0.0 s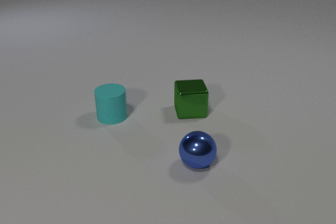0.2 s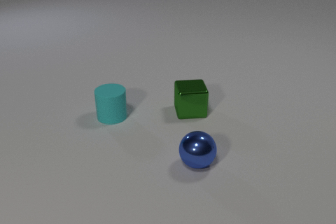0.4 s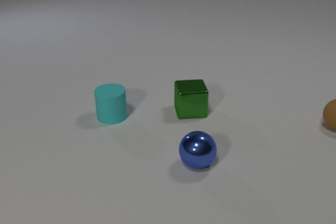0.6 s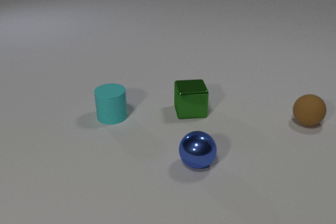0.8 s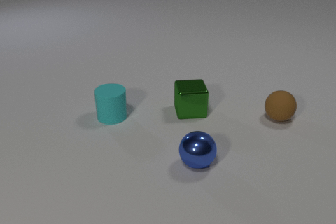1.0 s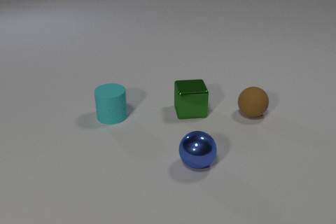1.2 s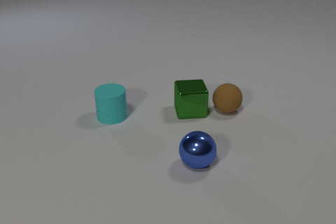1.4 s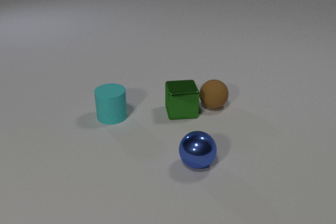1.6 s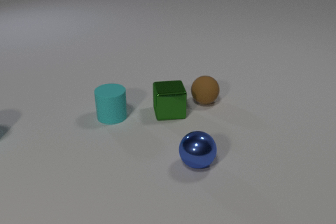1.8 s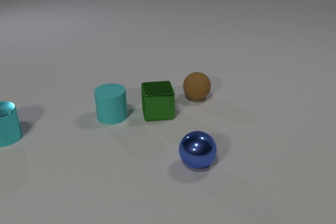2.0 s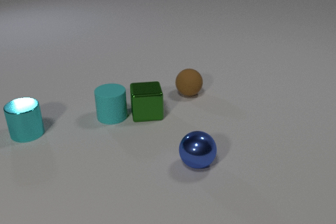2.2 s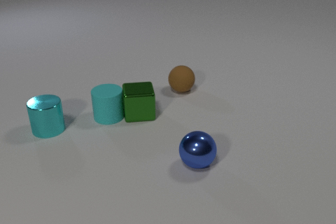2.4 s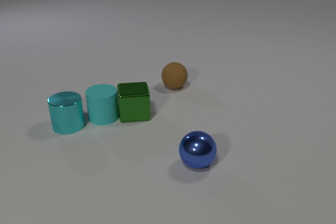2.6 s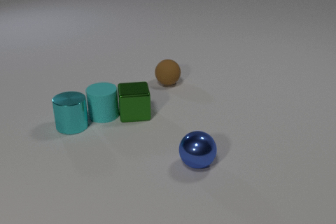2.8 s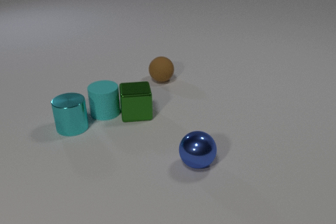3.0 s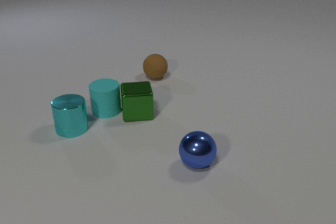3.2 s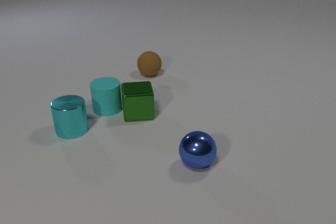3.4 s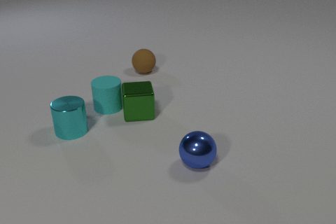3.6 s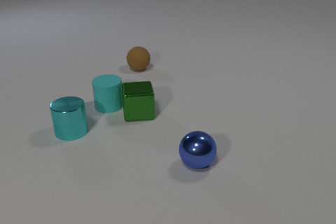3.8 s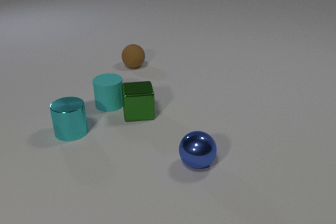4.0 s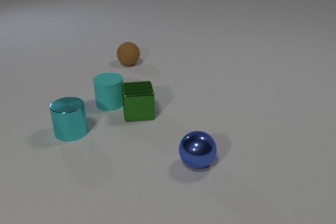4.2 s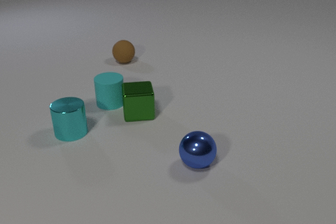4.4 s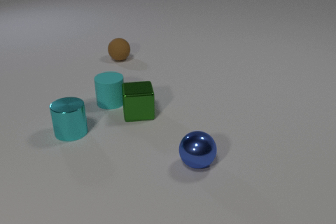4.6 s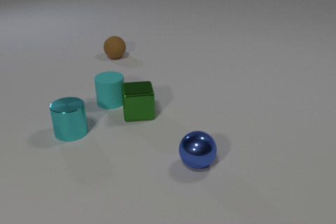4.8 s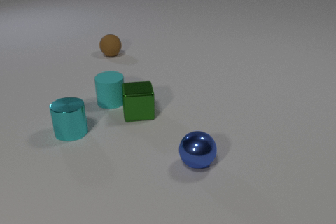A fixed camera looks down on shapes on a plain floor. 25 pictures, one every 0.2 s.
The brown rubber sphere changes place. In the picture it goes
to the left.
0.0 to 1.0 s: The brown rubber sphere comes in at the right edge, rolls to the left.
1.0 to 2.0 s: The brown rubber sphere rolls to the left and away from the camera. The green metal cube slides to the left. The cyan metal cylinder comes in at the left edge, slides to the right. The brown rubber sphere and the green metal cube collide.
2.0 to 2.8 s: The brown rubber sphere rolls away from the camera and to the left. The green metal cube slides to the left. The cyan rubber cylinder slides away from the camera and to the left. The cyan metal cylinder slides to the right. The green metal cube and the cyan rubber cylinder collide. The cyan rubber cylinder and the cyan metal cylinder collide.
2.8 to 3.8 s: The brown rubber sphere rolls away from the camera and to the left. The cyan rubber cylinder slides away from the camera. The cyan metal cylinder slides toward the camera.
3.8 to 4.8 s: The brown rubber sphere rolls away from the camera and to the left.
What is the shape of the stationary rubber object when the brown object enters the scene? cylinder.
What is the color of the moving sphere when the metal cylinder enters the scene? brown.
How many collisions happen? 3.
